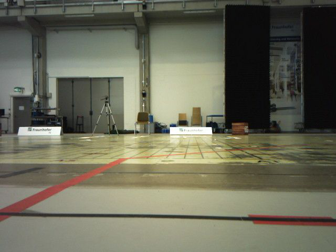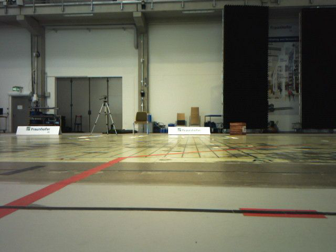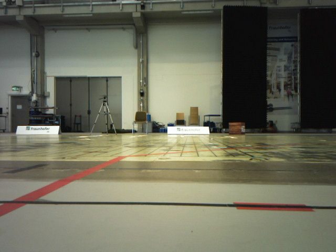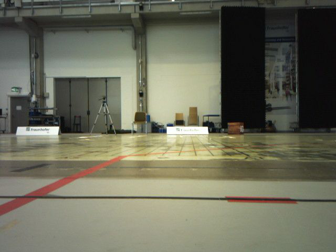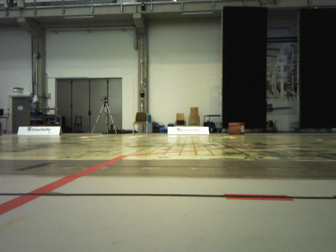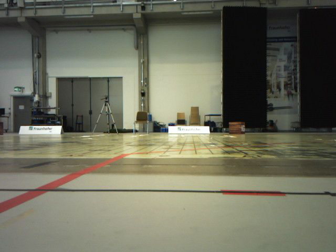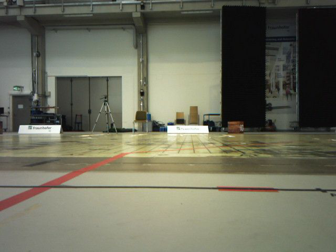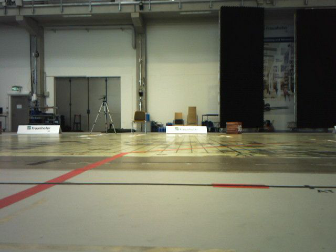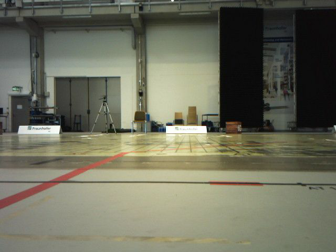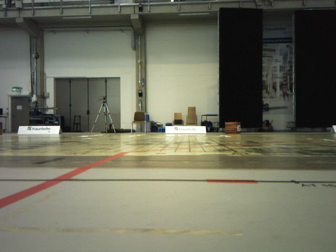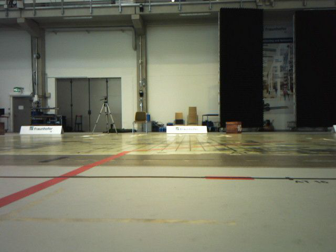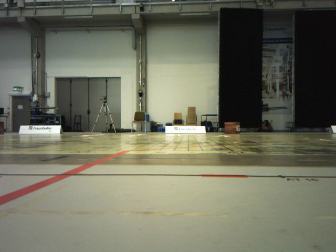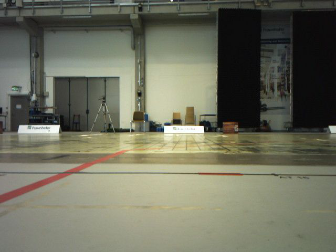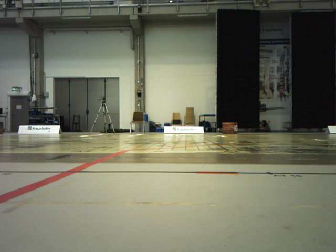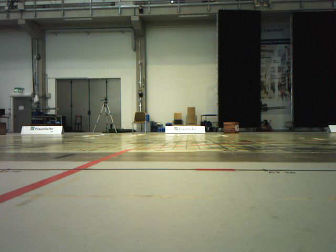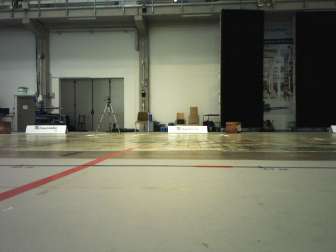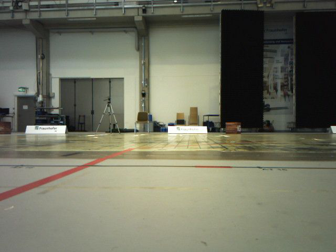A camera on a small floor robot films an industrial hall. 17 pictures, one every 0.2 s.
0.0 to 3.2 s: The camera travels backward, about 0.6 m, so what stands in front gets smaller.
The film runs backward here.
